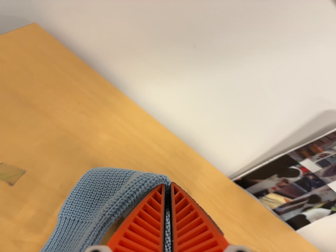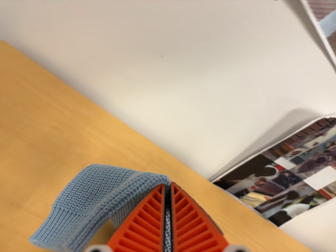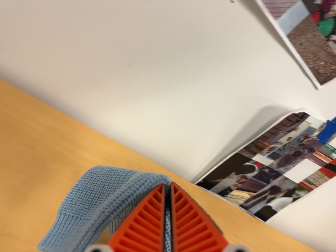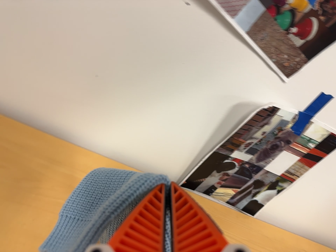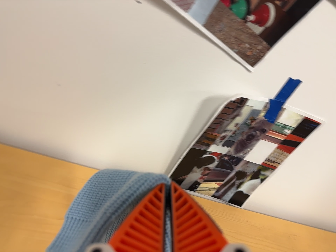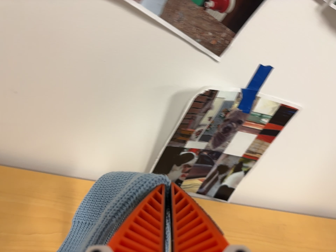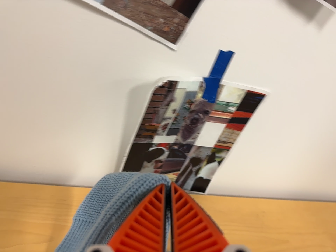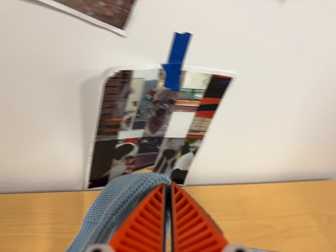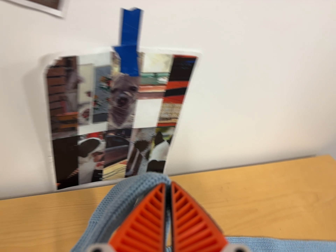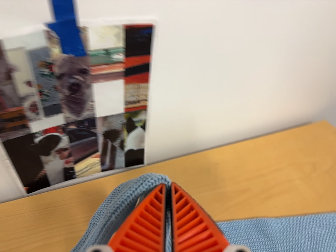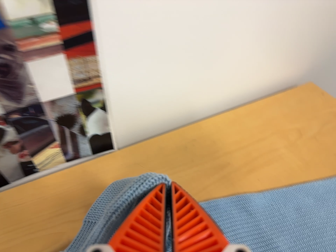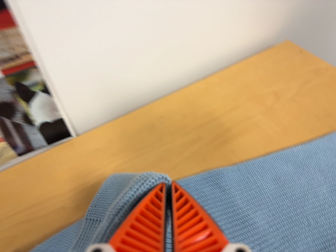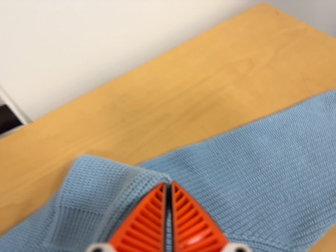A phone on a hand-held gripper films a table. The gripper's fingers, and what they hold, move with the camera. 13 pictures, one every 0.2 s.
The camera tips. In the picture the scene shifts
upward.
The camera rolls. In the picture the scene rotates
counterclockwise.
0.0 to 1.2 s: The camera travels to its right, about 24 cm, so close, fixed things drift to the left. It rolls about its line of sight by about 30 degrees, and the scene rotates counterclockwise.
1.2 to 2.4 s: The camera travels to its right and forward, about 36 cm, so close, fixed things drift to the left. Its aim tips toward the bottom of its view by about 20 degrees, and the scene shifts upward. It rolls about its line of sight by about 35 degrees, and the scene rotates counterclockwise.
The film runs forward here.
